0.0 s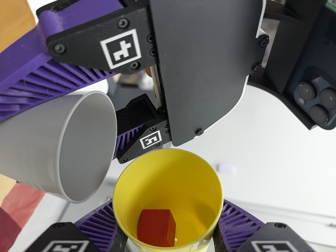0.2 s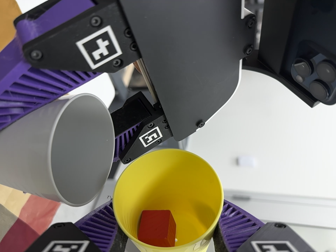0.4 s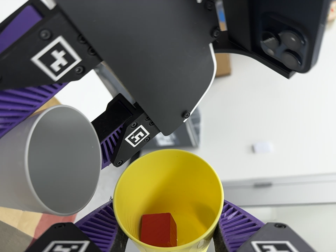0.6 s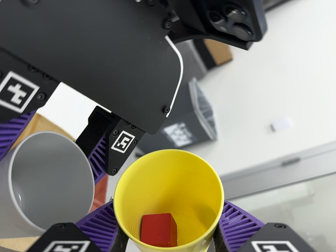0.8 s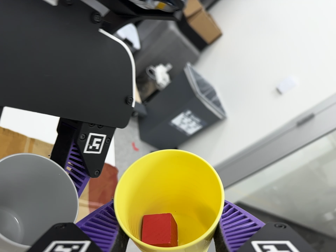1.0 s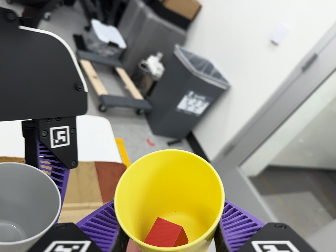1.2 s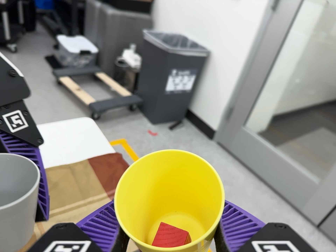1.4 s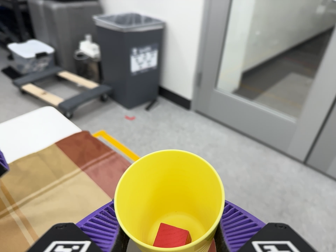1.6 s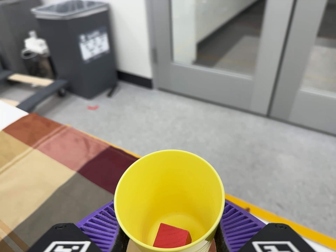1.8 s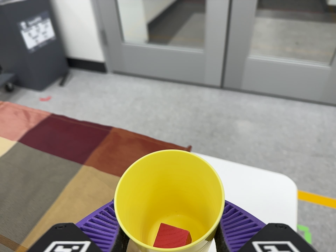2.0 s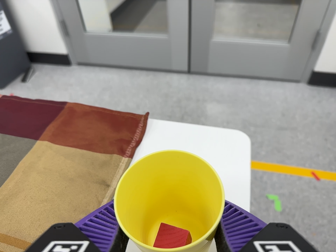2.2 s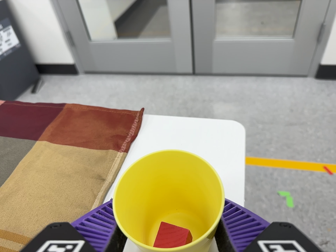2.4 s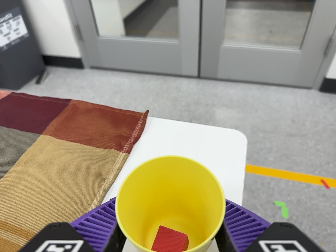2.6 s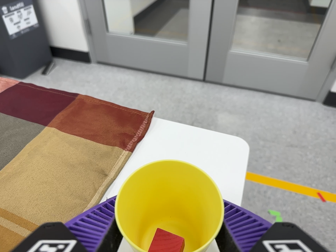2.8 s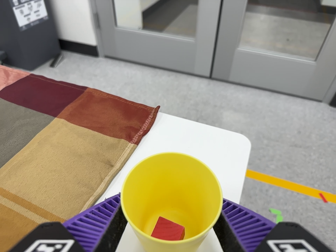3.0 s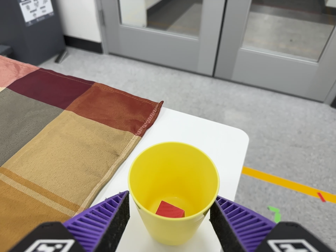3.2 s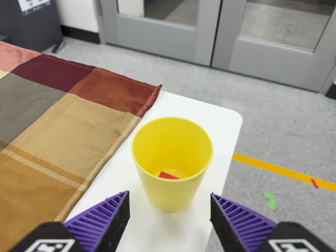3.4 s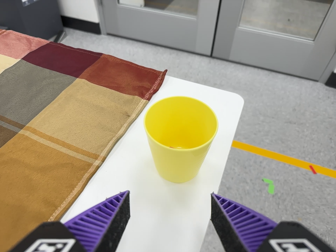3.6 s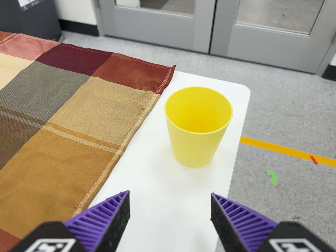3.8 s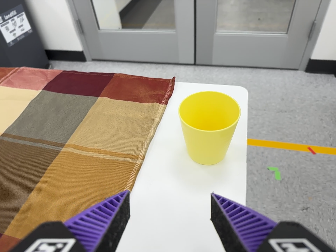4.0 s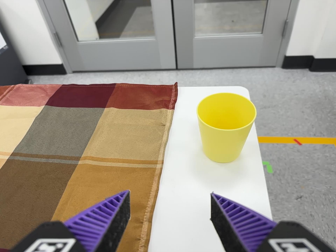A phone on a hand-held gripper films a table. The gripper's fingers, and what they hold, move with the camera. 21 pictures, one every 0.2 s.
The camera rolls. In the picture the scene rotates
counterclockwise.
0.0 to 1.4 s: The camera pans to its left by about 15 degrees. It travels to its right and toward the bottom of its view, about 30 cm. Its aim tips toward the bottom of its view by about 10 degrees, and the scene shifts upward. It rolls about its line of sight by about 95 degrees, and the scene rotates counterclockwise.
1.4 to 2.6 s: The scene slides to the left, as the camera pans about 15 degrees to its right. It travels toward the bottom of its view and to its right, about 20 cm, so close, fixed things drift upward. It rolls about its line of sight by about 20 degrees, and the scene rotates counterclockwise.
2.6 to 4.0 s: The camera travels backward, to its left and toward the bottom of its view, about 20 cm, so what stands in front gets smaller. It rolls about its line of sight by about 15 degrees, and the scene rotates counterclockwise.
The film runs backward here.
